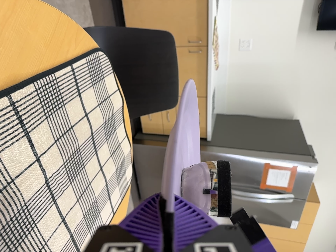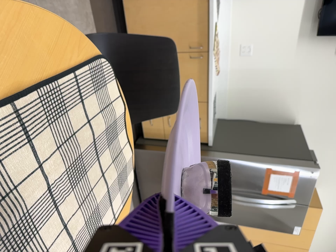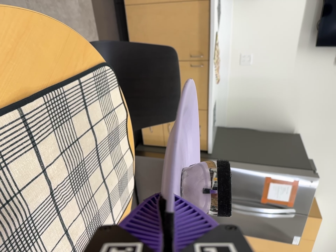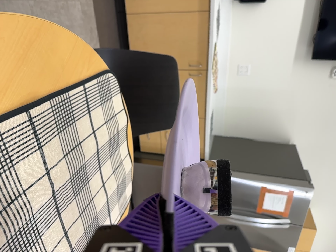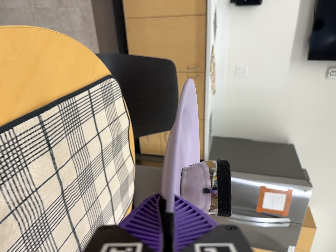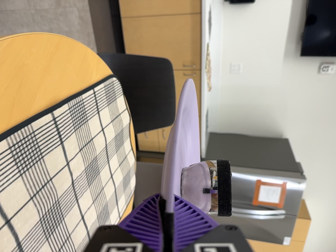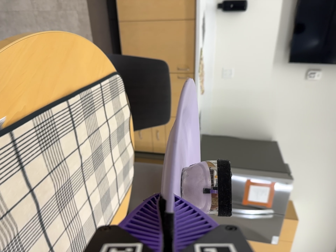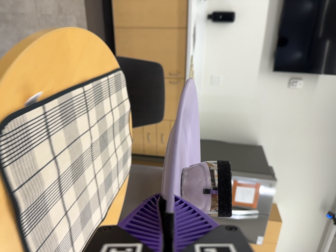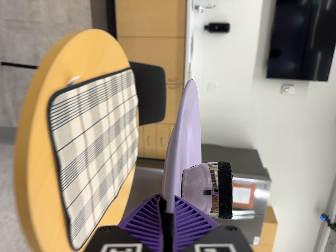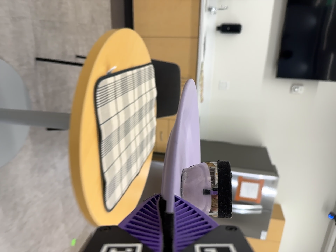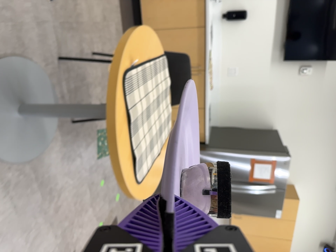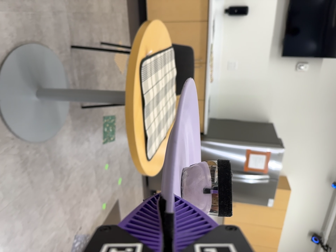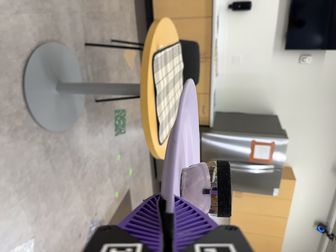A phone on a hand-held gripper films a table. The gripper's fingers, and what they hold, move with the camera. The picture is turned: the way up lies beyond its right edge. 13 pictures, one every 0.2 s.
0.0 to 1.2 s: The camera travels backward, about 20 cm, so what stands in front gets smaller.
1.2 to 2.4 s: The camera travels backward and toward the bottom of its view, about 80 cm, so what stands in front gets smaller.
The film runs backward here.
